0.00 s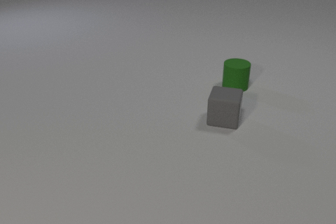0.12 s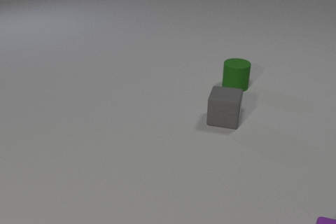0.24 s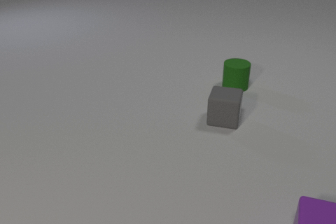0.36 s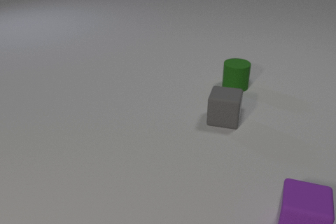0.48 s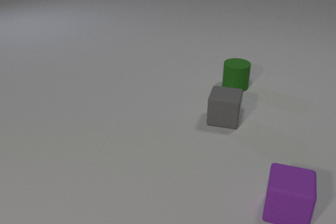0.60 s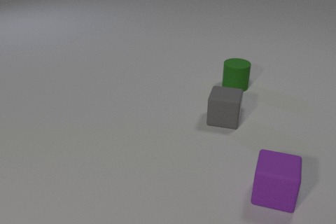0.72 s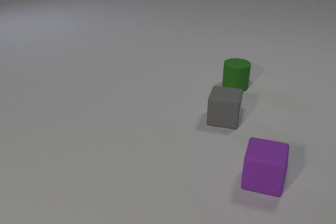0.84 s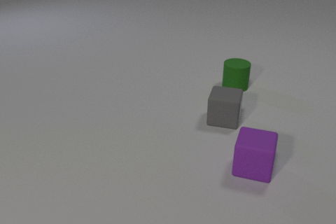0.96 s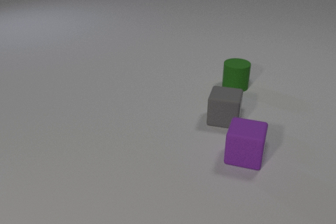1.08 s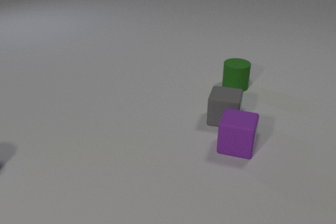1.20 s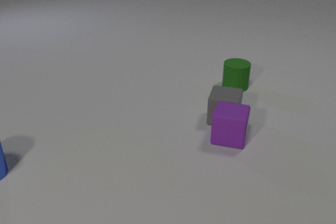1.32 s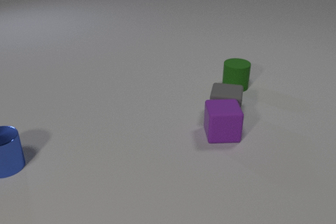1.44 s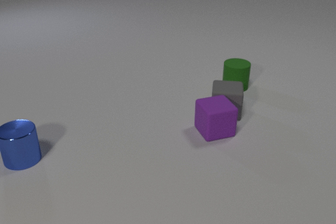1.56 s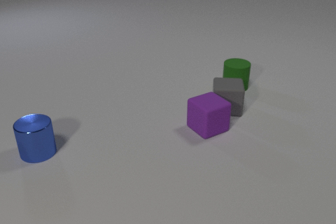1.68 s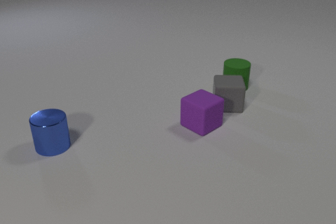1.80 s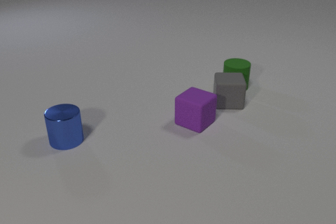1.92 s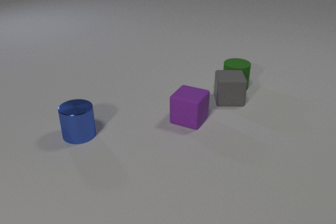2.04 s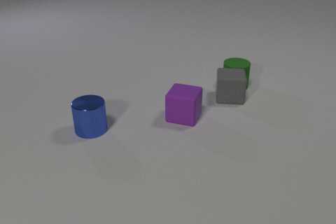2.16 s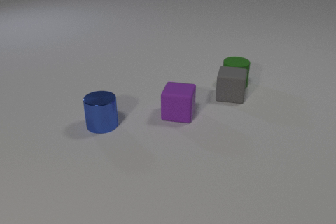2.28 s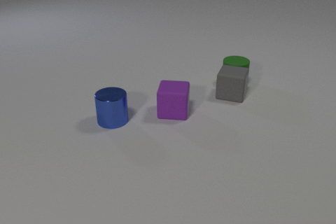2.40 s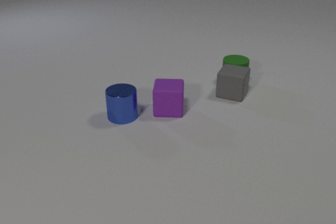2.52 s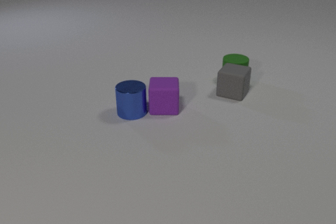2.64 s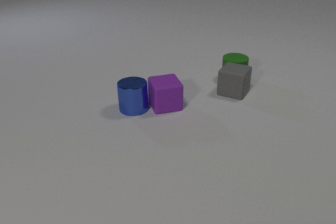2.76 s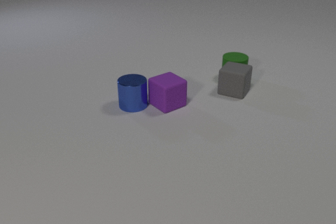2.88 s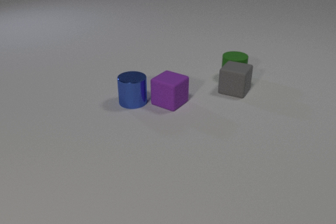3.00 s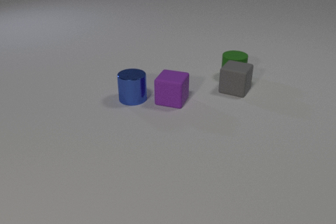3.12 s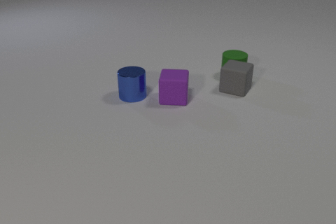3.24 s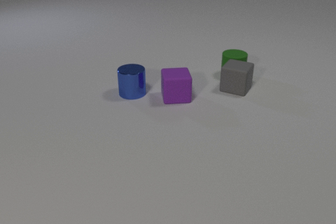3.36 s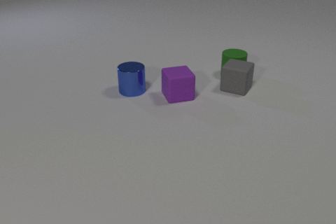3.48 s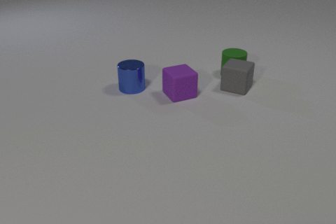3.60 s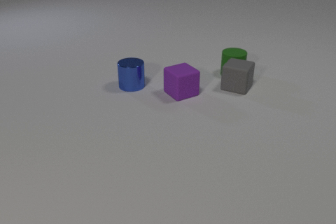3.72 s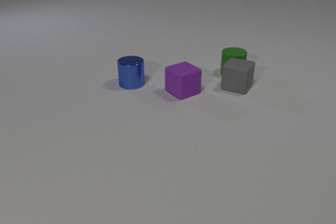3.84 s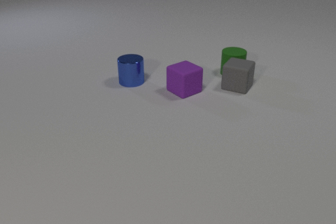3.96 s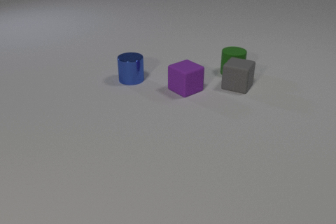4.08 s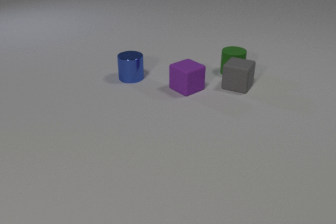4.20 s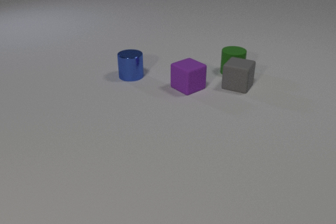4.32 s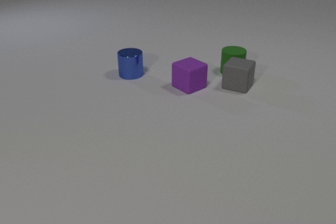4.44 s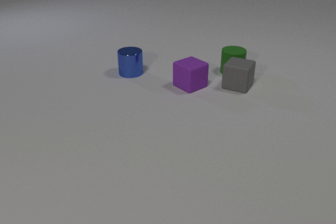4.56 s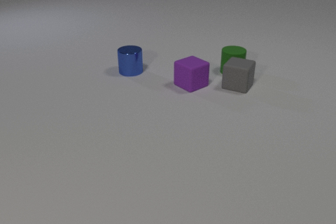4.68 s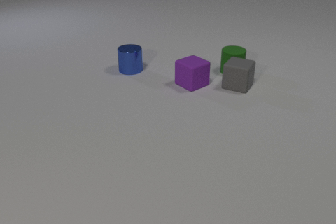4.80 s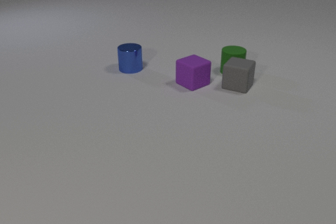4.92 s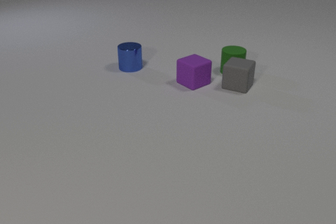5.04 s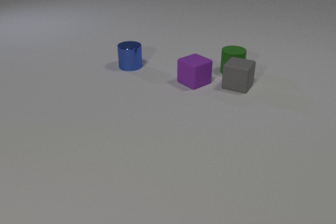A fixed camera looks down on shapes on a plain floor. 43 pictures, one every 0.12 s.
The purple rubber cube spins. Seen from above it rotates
counterclockwise.
The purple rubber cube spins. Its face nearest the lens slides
to the right.
0.00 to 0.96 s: The purple rubber cube comes in at the bottom edge, slides away from the camera and to the left.
0.96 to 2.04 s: The purple rubber cube slides away from the camera and to the left, spins so that its near face slides to the right, counterclockwise seen from above. The gray rubber cube slides away from the camera. The blue metal cylinder comes in at the left edge, slides to the right and away from the camera. The purple rubber cube and the gray rubber cube collide. The gray rubber cube and the green rubber cylinder collide.
2.04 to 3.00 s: The purple rubber cube slides away from the camera, spins counterclockwise seen from above by about 90 degrees, its near face sliding to the right. The gray rubber cube slides away from the camera, spins clockwise seen from above by about 15 degrees, its near face sliding to the left. The green rubber cylinder slides away from the camera. The blue metal cylinder slides away from the camera and to the right. The purple rubber cube and the blue metal cylinder collide.
3.00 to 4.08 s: The purple rubber cube slides away from the camera and to the right, spins counterclockwise seen from above by about 60 degrees, its near face sliding to the right. The gray rubber cube slides away from the camera. The green rubber cylinder slides away from the camera. The blue metal cylinder slides away from the camera.
4.08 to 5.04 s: The purple rubber cube slides away from the camera and to the right. The blue metal cylinder slides away from the camera.
How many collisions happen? 3.
Are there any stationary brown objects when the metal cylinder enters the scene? no.
How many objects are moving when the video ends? 2.
